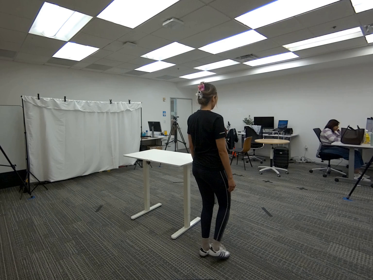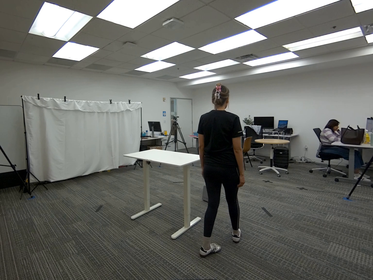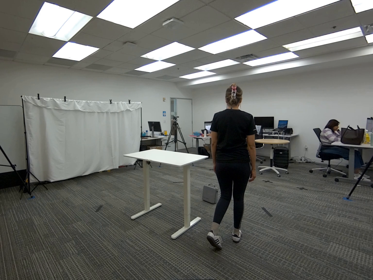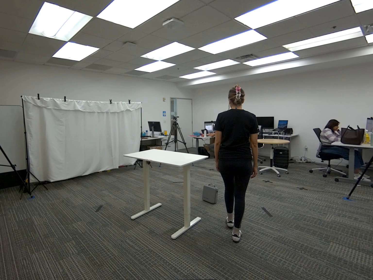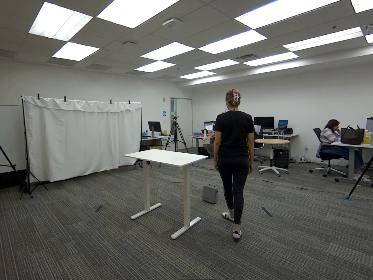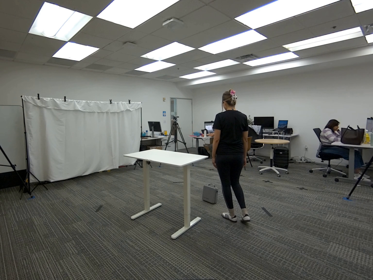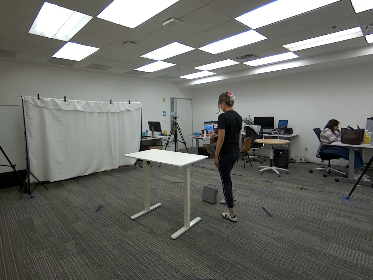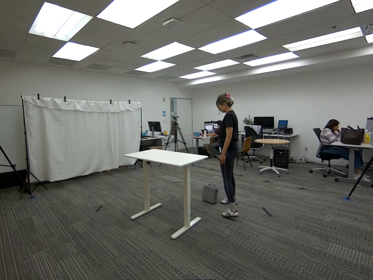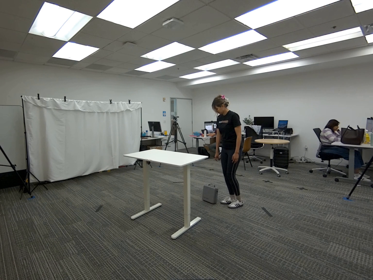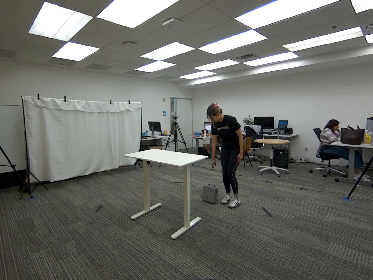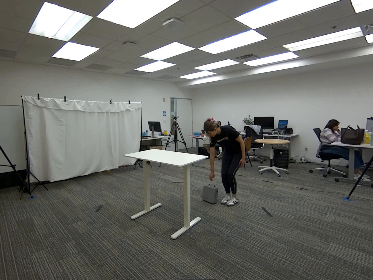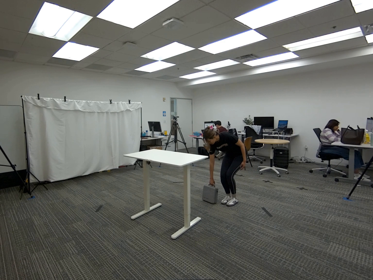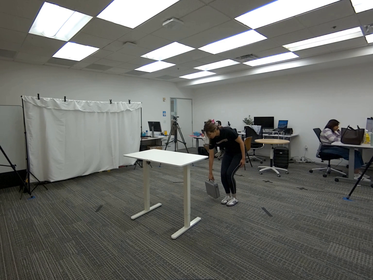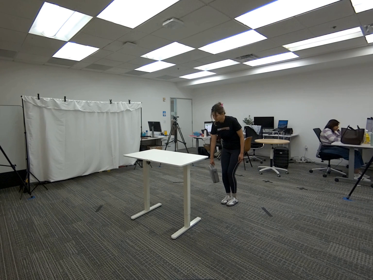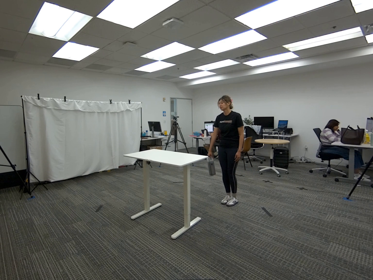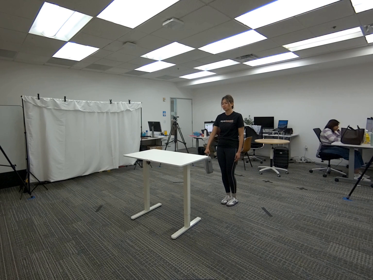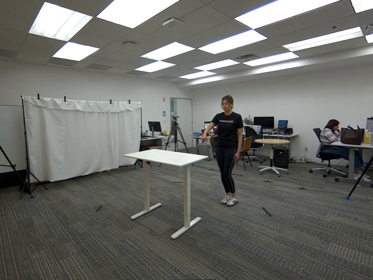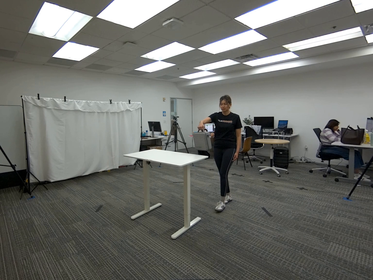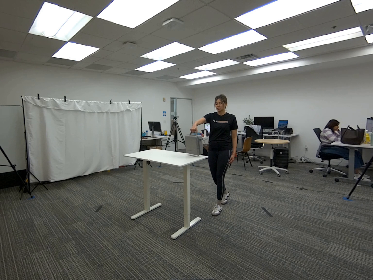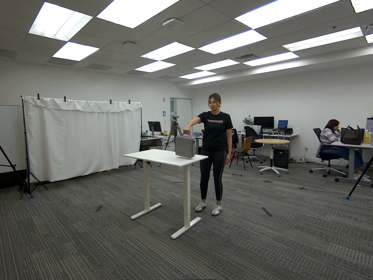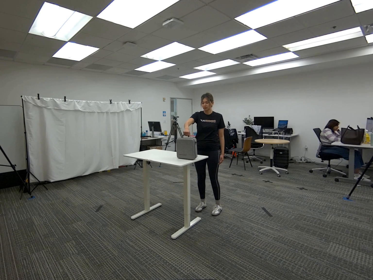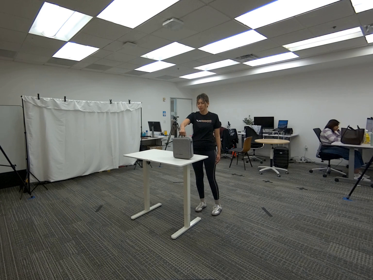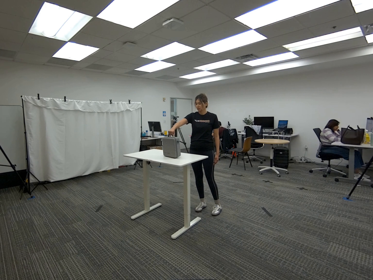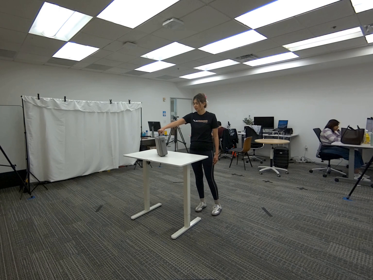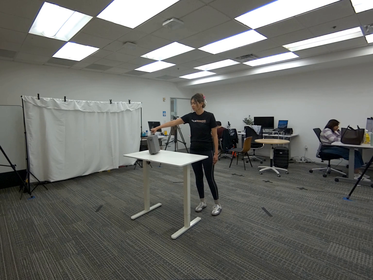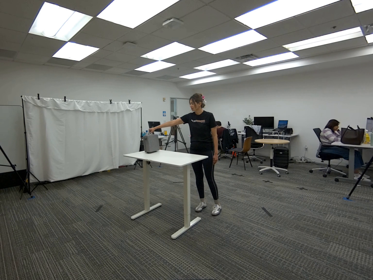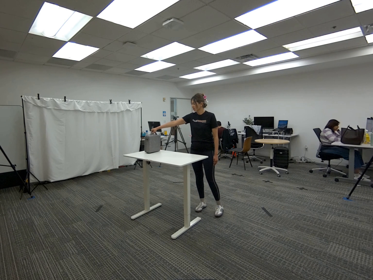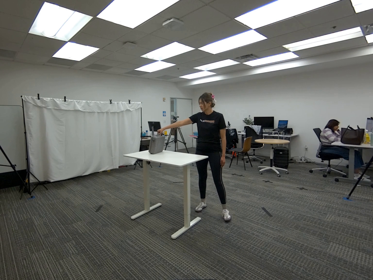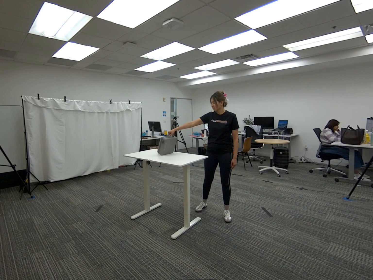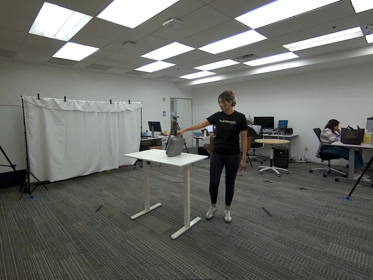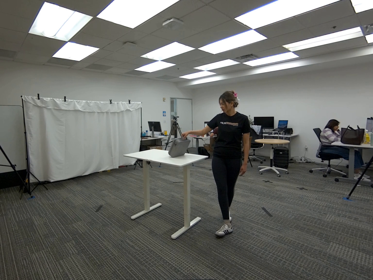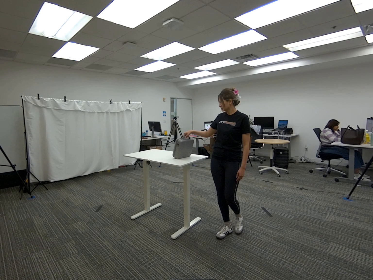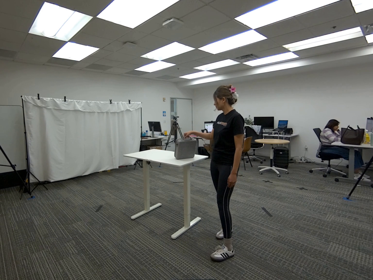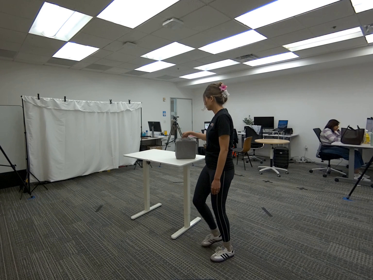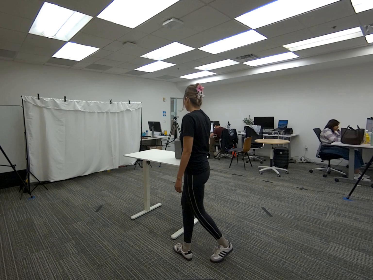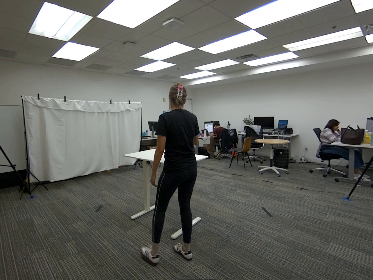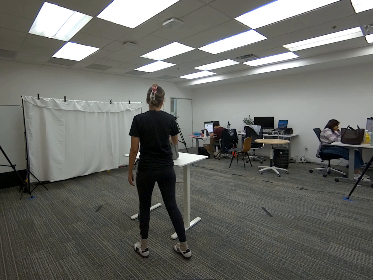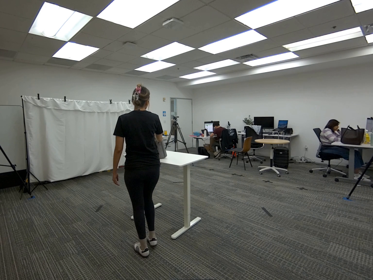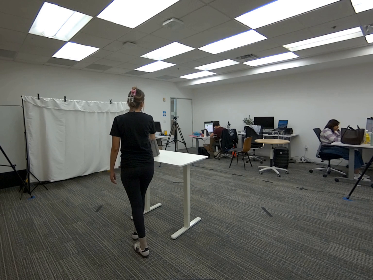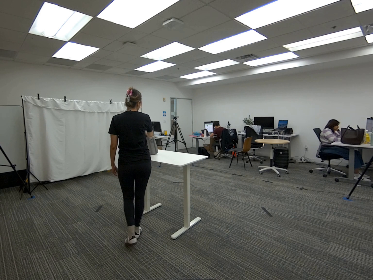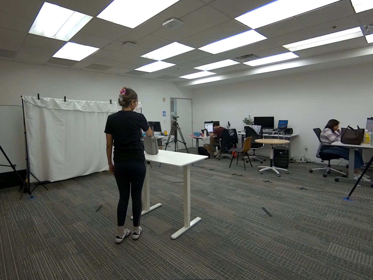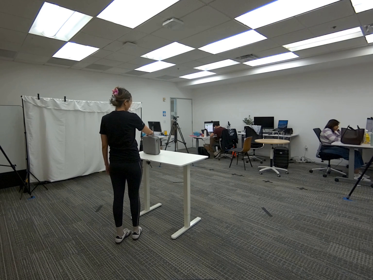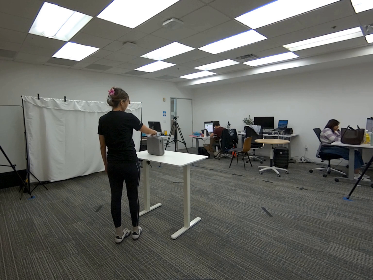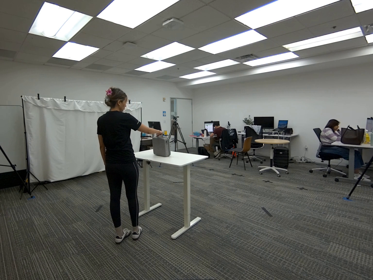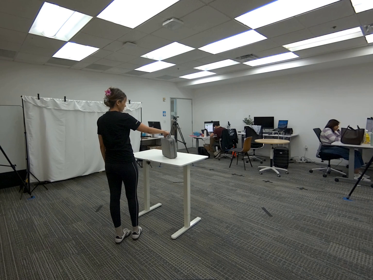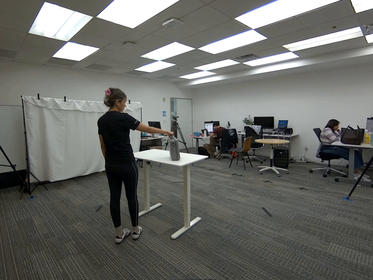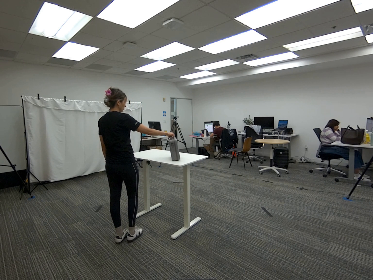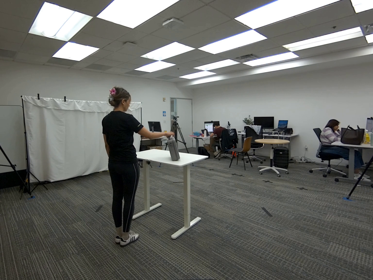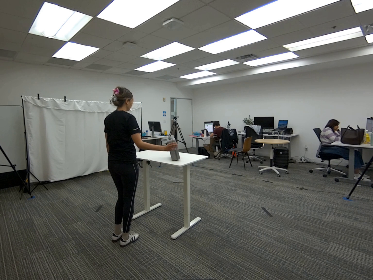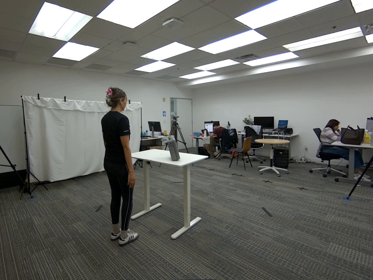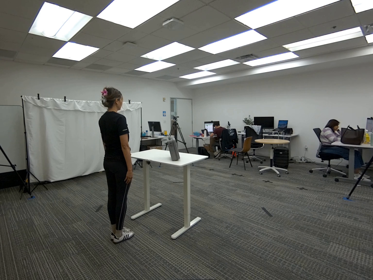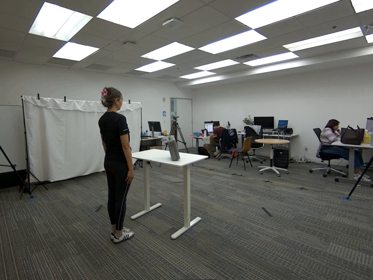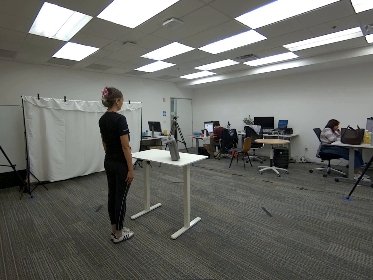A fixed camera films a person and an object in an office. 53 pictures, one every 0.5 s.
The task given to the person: Walk to the gray case on the floor. Using your right hand, grasp the handle and lift the case onto the white desk. Without releasing the handle, continue sliding the case across the surface of the desk while walking around the desk, maintaining continuous contact with the case until the end of the sequence.
